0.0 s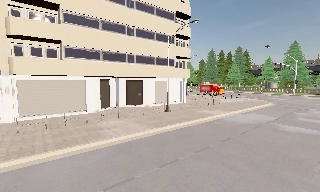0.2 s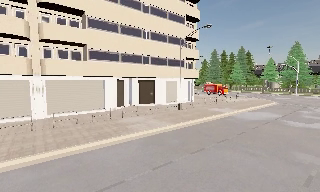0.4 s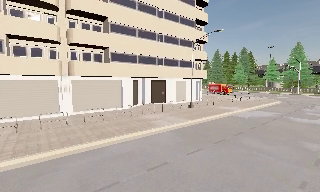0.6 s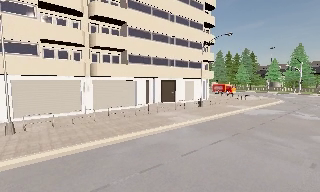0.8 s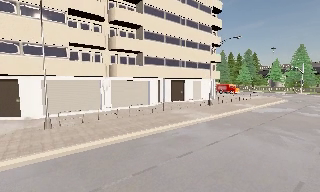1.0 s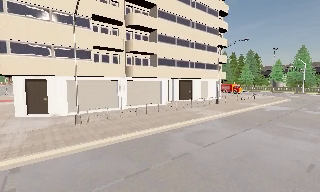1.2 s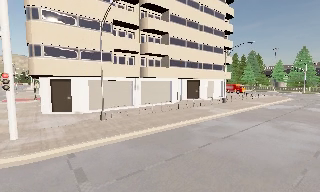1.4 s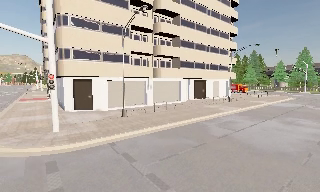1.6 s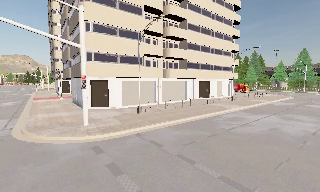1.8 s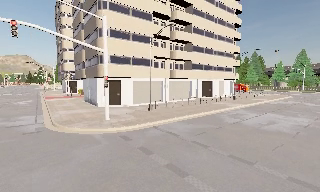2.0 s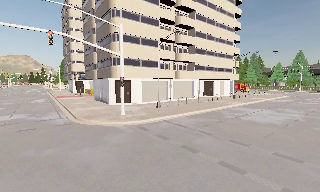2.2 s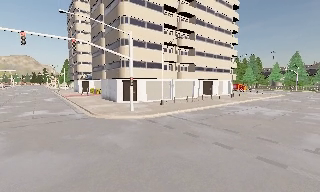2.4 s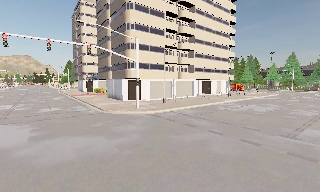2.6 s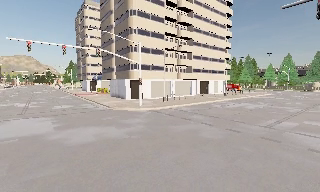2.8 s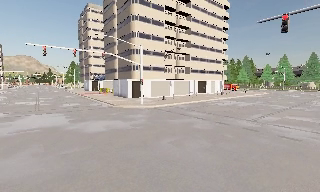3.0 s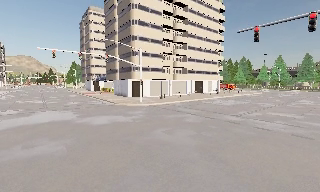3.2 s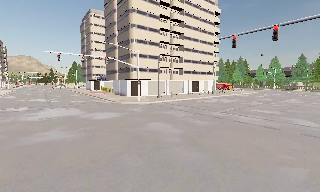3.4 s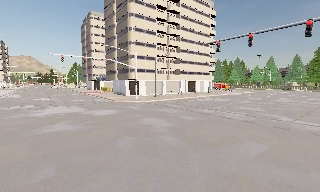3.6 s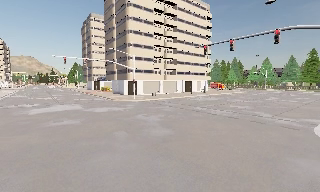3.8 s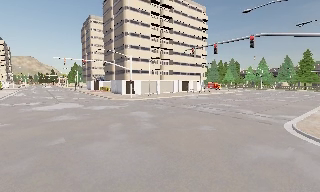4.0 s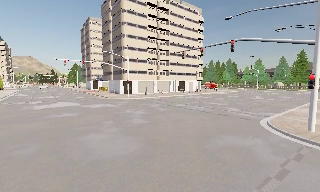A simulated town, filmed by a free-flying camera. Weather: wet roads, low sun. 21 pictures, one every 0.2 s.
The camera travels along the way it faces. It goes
backward.
0.0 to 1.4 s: The camera travels to its left and backward, about 12 m, so close, fixed things drift to the right.
1.4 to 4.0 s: The camera travels backward, about 20 m, so what stands in front gets smaller.
The film runs forward here.
